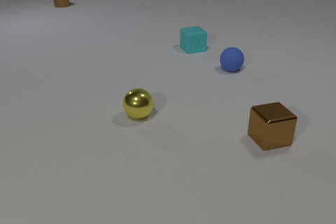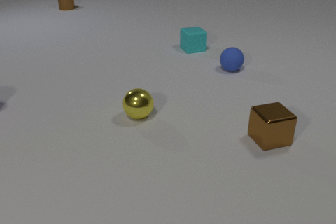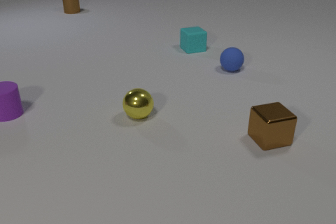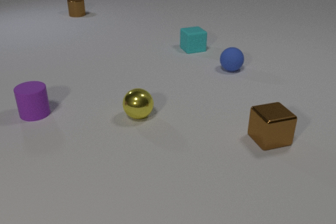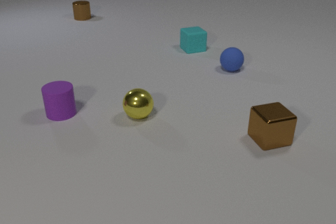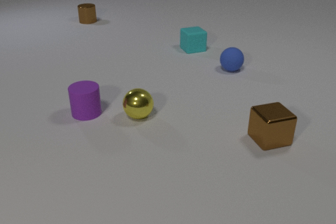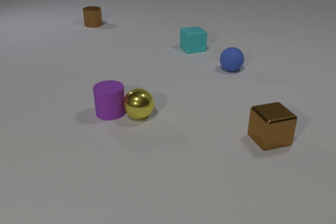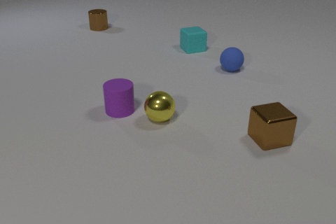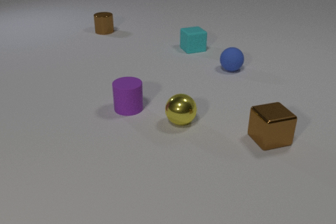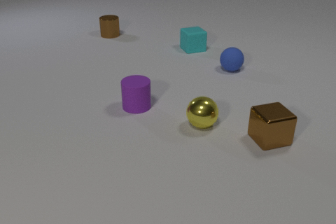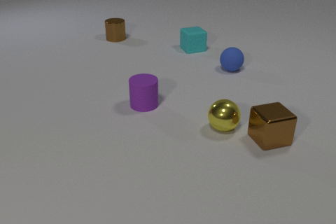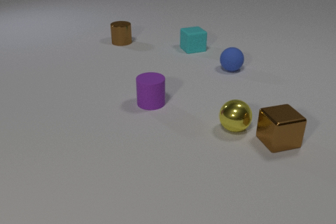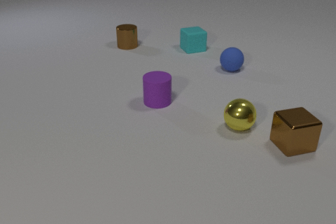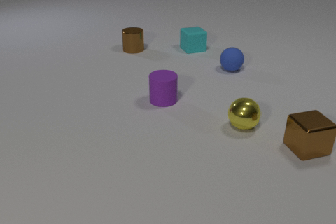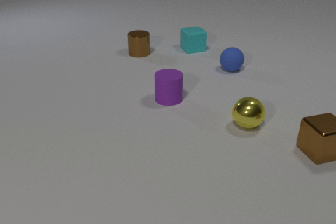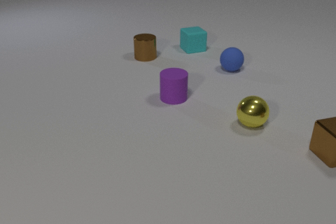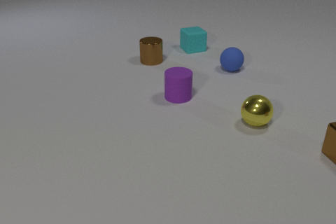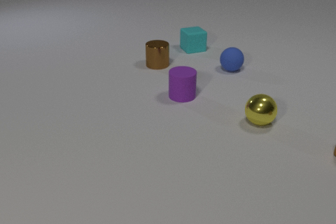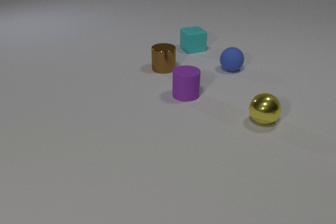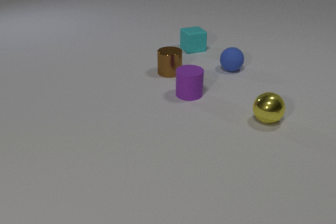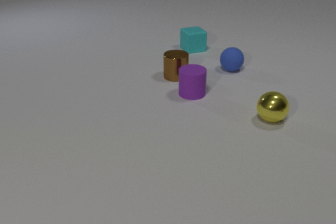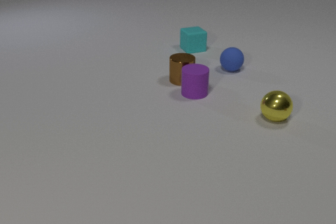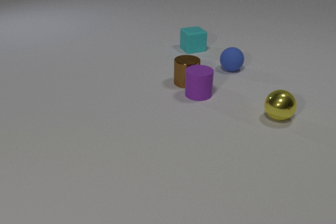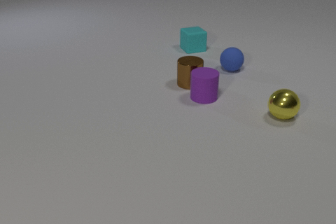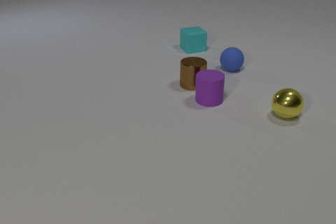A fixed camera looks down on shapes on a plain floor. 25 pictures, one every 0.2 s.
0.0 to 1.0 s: The purple rubber cylinder comes in at the left edge, slides to the right. The brown metal cylinder slides toward the camera.
1.0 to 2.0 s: The purple rubber cylinder slides to the right. The yellow metal sphere rolls to the right. The brown metal cylinder slides toward the camera and to the right. The purple rubber cylinder and the yellow metal sphere collide.
2.0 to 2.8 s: The purple rubber cylinder slides to the right and away from the camera. The yellow metal sphere rolls to the right and away from the camera. The brown metal cylinder slides toward the camera and to the right. The brown metal cube slides to the right. The yellow metal sphere and the brown metal cube collide.
2.8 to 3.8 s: The purple rubber cylinder slides to the right and away from the camera. The yellow metal sphere rolls to the right and away from the camera. The brown metal cylinder slides toward the camera and to the right. The brown metal cube slides to the right, leaves at the right edge.
3.8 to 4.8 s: The purple rubber cylinder slides to the right and toward the camera. The yellow metal sphere rolls to the right and away from the camera. The brown metal cylinder slides toward the camera and to the right. The purple rubber cylinder and the brown metal cylinder collide.
Are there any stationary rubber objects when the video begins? yes.
What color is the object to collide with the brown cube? yellow.
What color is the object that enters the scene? purple.
